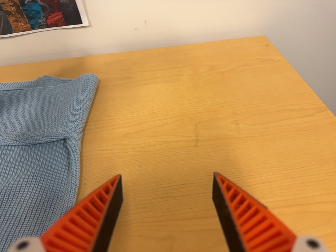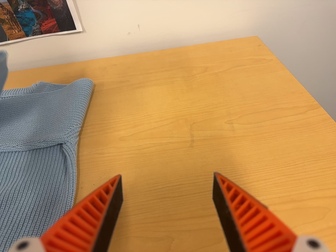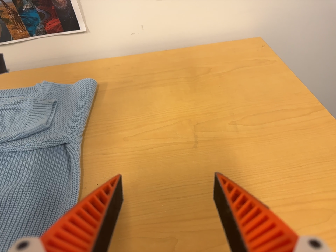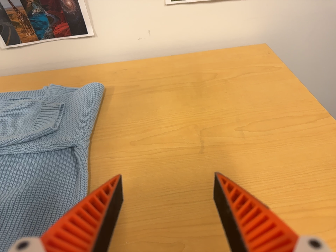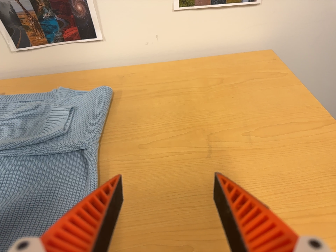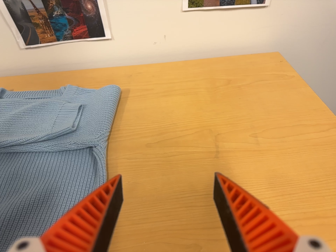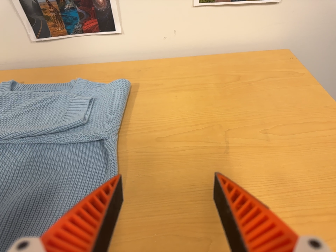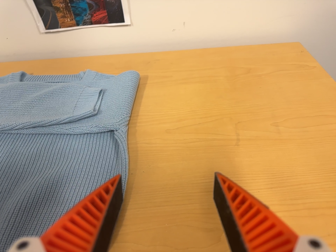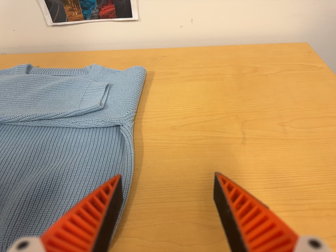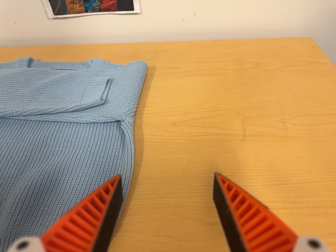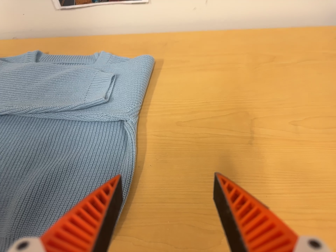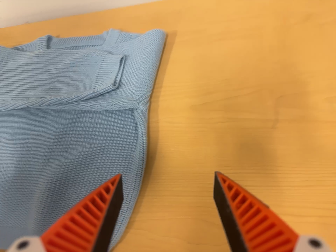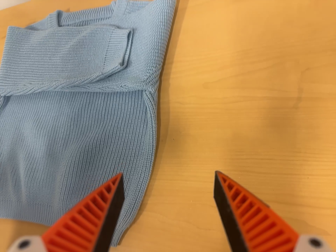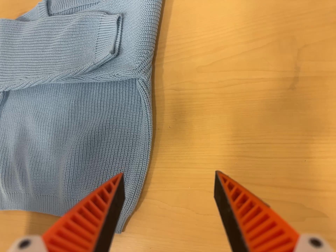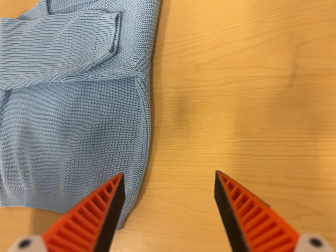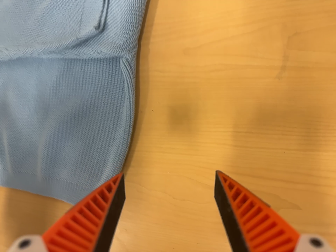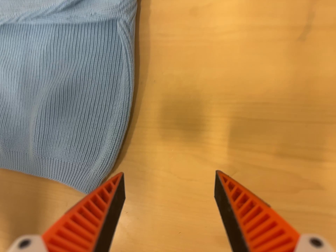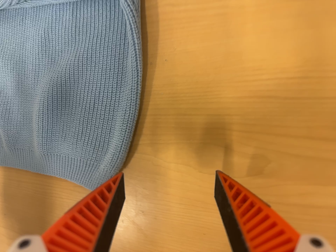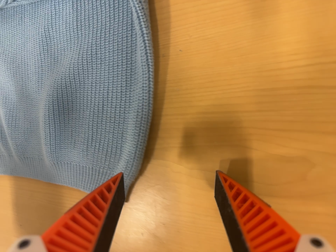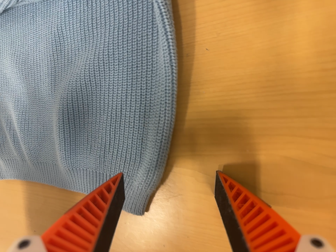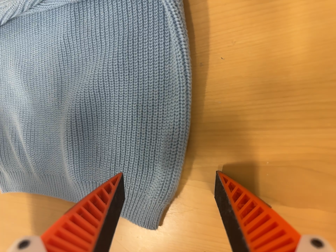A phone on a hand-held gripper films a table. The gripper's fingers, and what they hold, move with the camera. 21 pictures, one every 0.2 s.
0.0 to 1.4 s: The camera travels to its left, about 6 cm, so close, fixed things drift to the right.
1.4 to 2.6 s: The camera pans to its left by about 25 degrees. It travels toward the top of its view, to its right and forward, about 20 cm. Its aim tips toward the bottom of its view by about 30 degrees.
2.6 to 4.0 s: The camera travels forward, about 16 cm, so what stands in front looms larger. Its aim tips toward the bottom of its view by about 15 degrees, and the scene shifts upward.
The film runs forward here.
